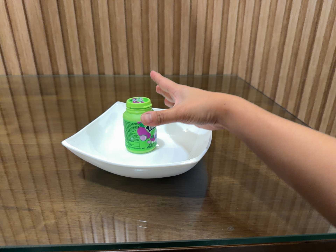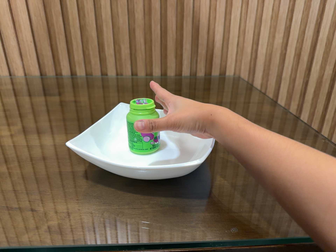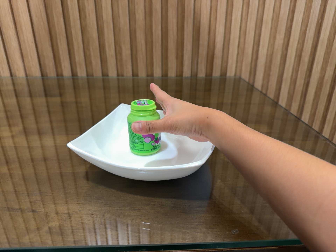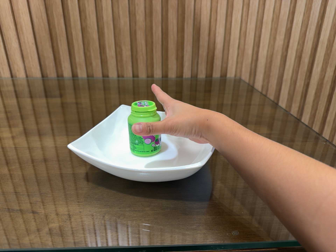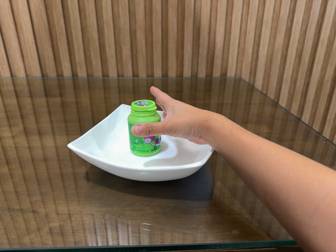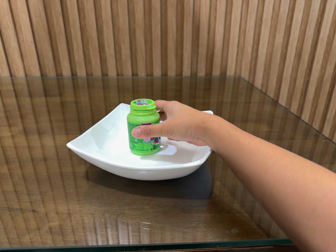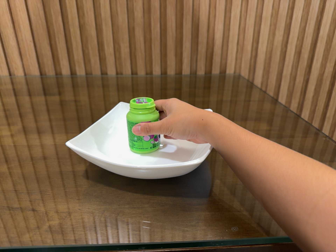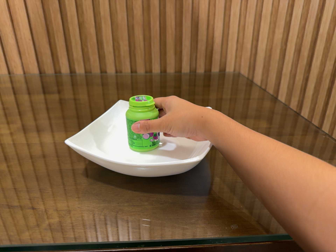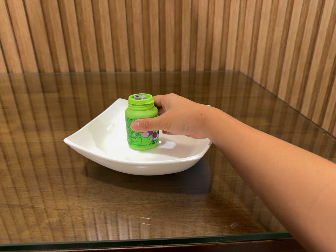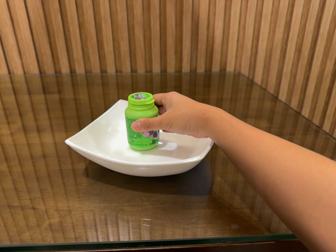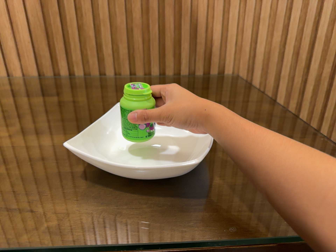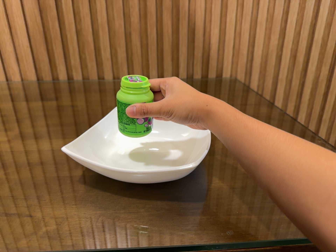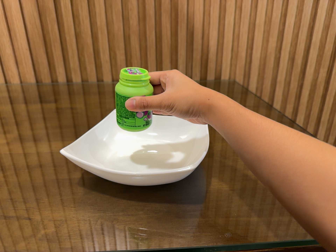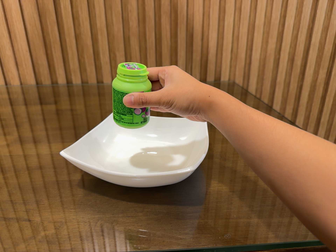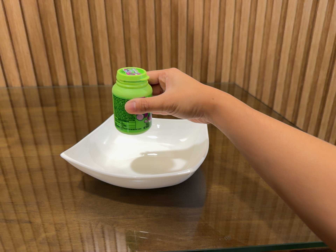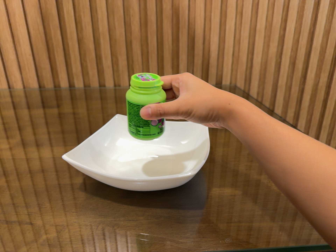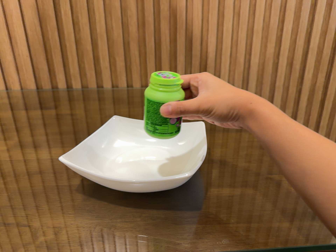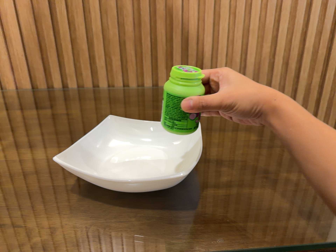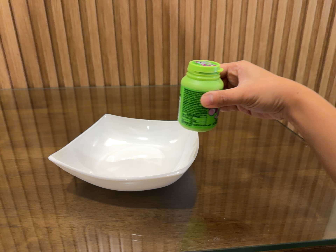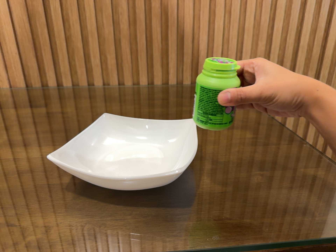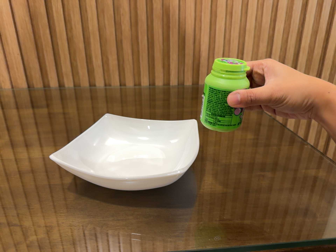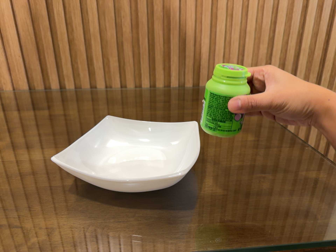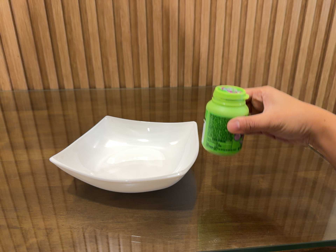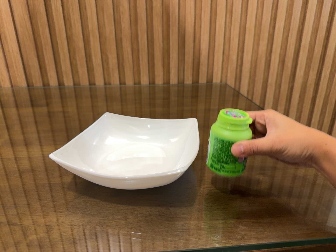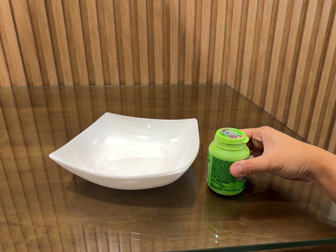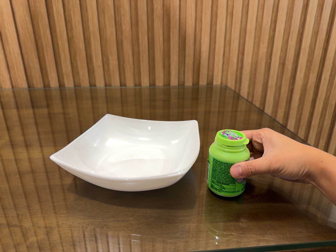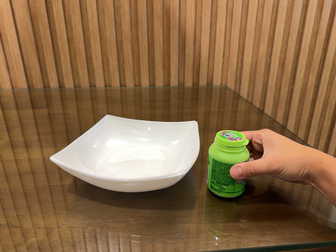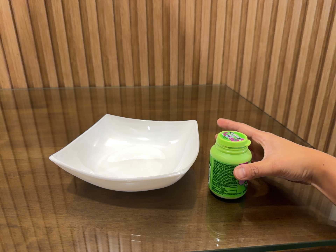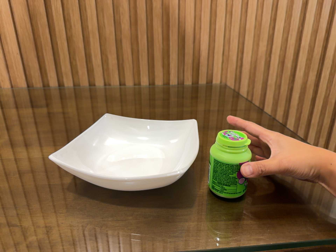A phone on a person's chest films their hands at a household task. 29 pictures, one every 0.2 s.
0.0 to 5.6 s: The camera shifts only a little, or ends up much as it began.
The film runs backward here.
